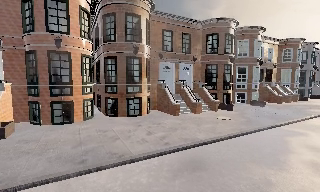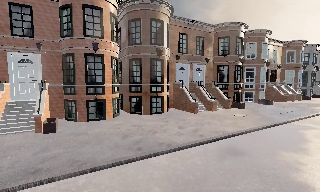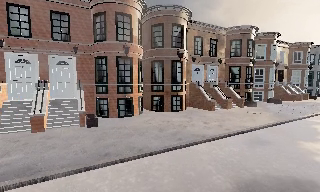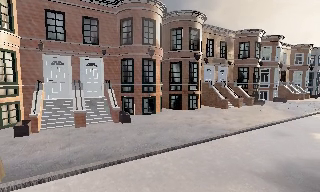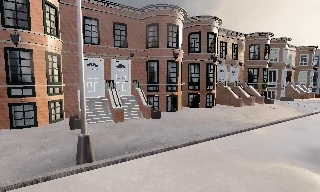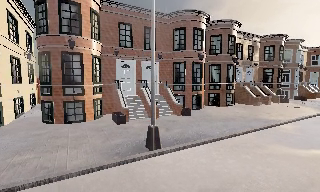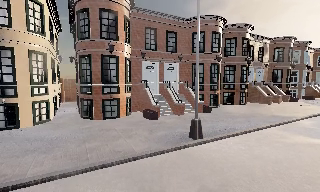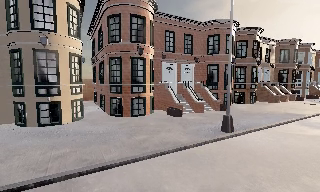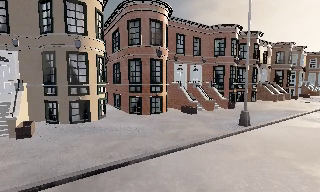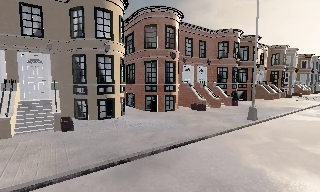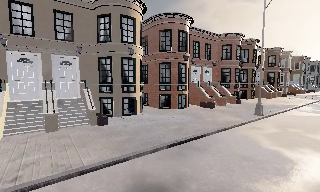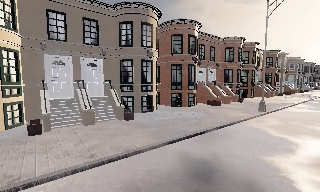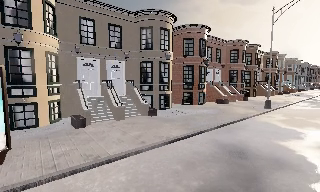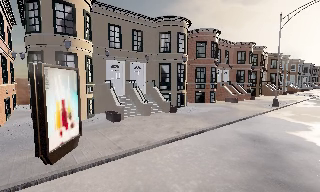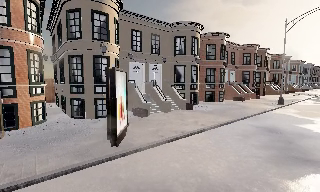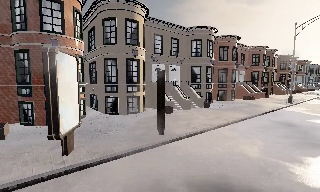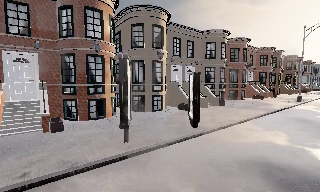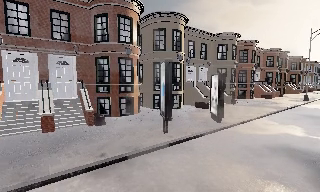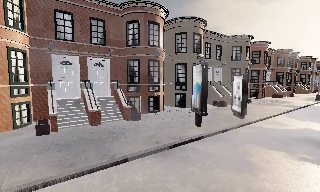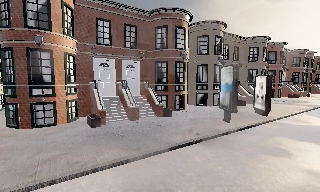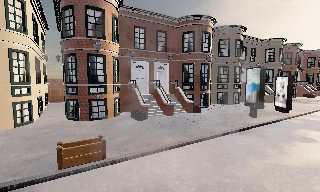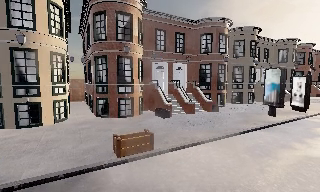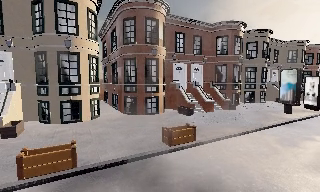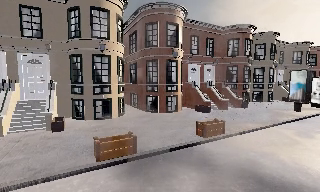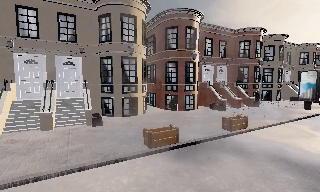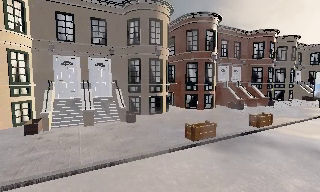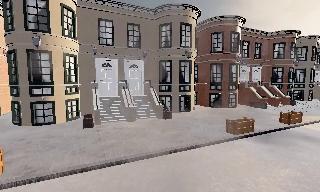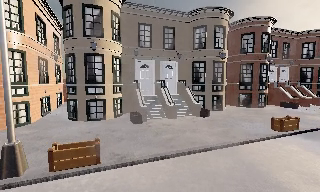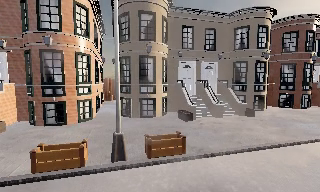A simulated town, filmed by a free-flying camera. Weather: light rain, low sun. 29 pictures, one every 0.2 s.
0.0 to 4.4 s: The camera travels to its left and backward, about 35 m, so close, fixed things drift to the right.
4.4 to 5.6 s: The camera pans to its left, which is counterclockwise from overhead, by about 15 degrees. It travels to its left and backward, about 10 m, so close, fixed things drift to the right.
The film runs backward here.
